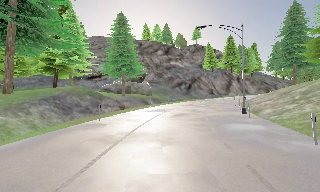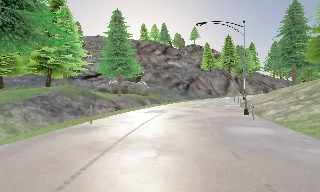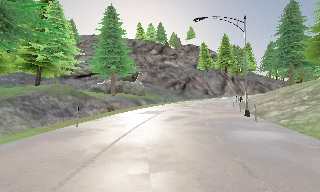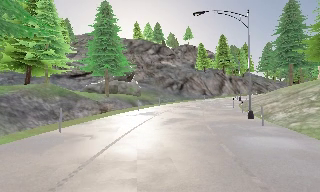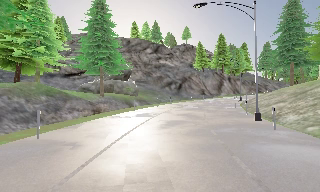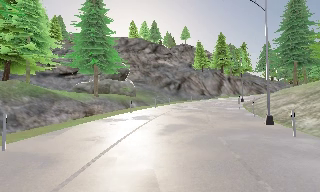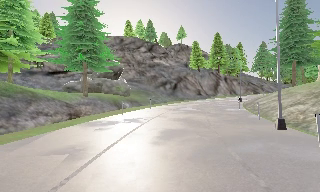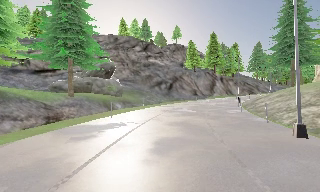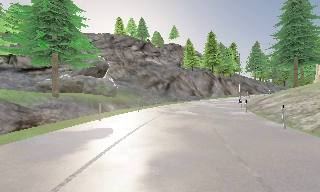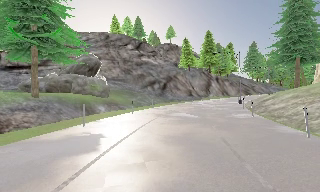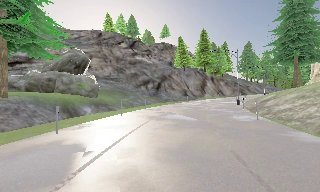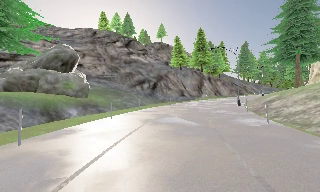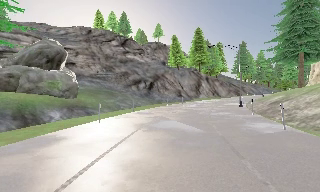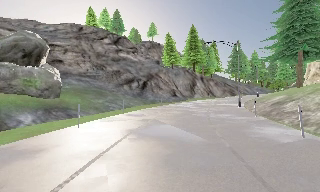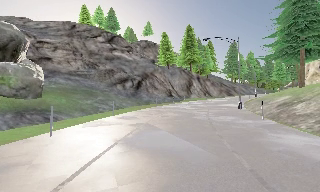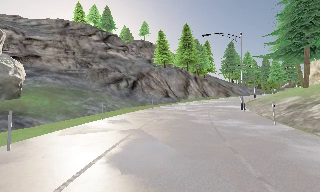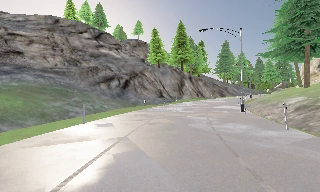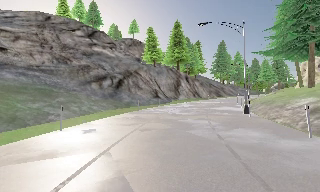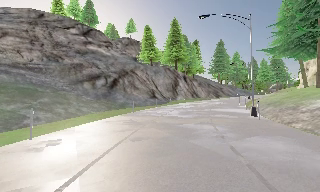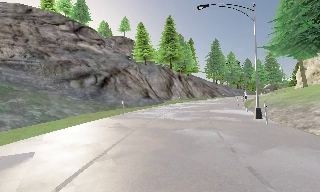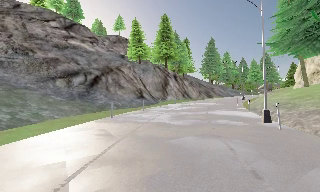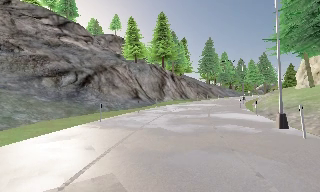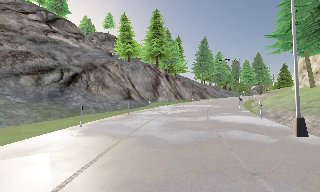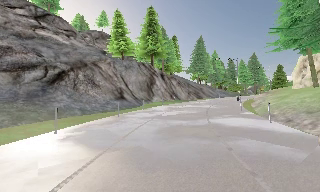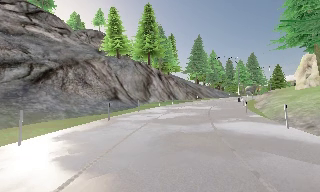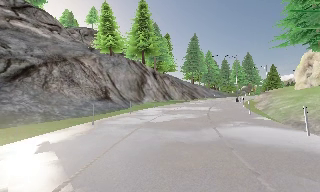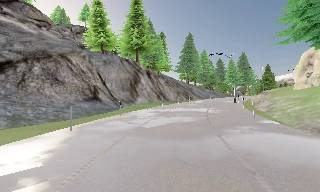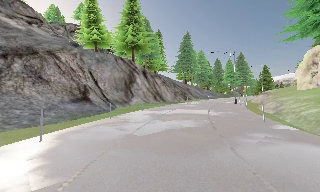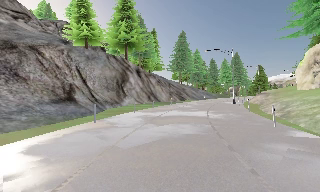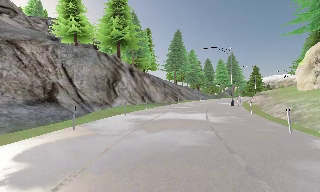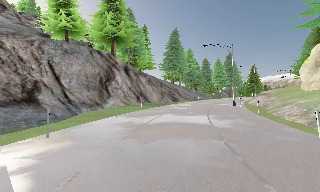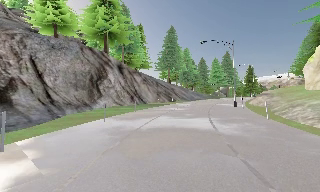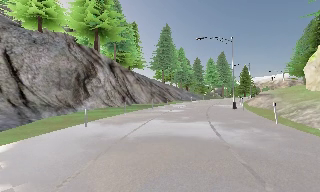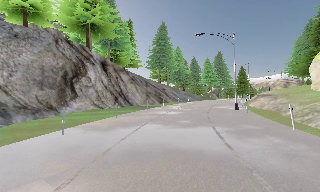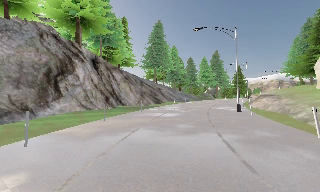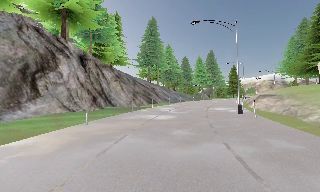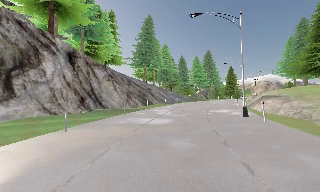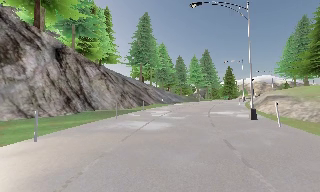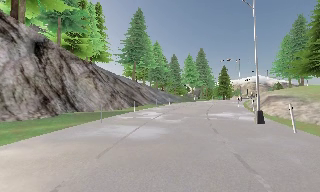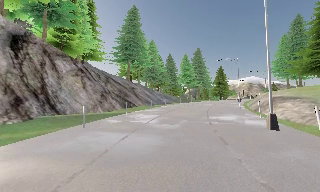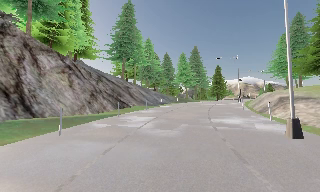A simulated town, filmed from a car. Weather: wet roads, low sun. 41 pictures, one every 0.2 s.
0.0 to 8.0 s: The camera swings to its right by about 55 degrees, and the scene slides to the left. It travels forward, about 55 m.
The film runs forward here.
